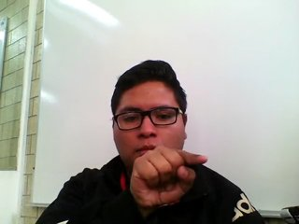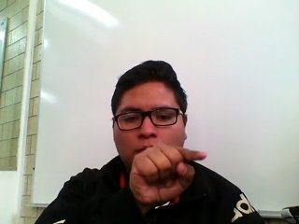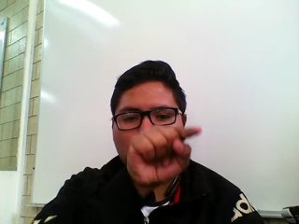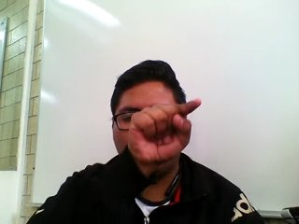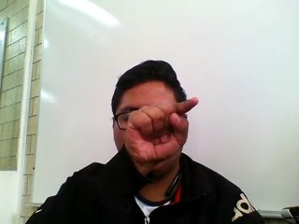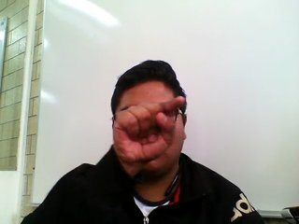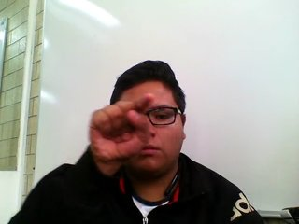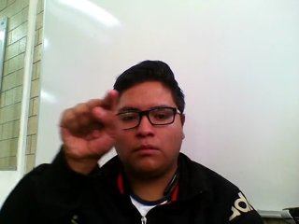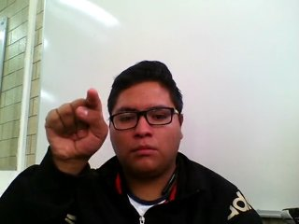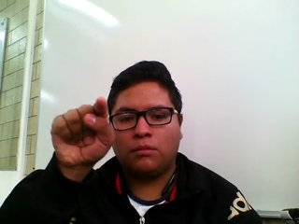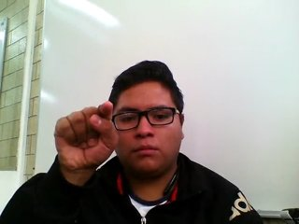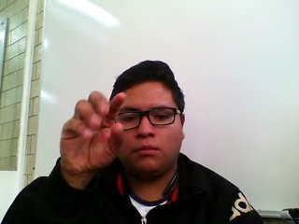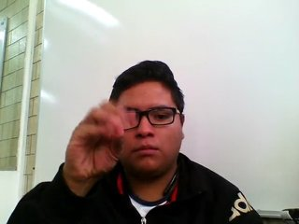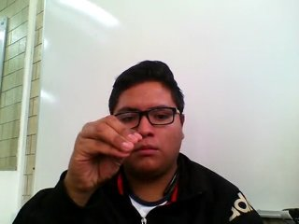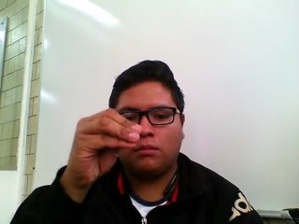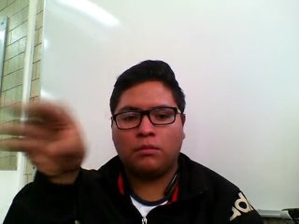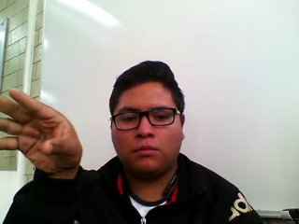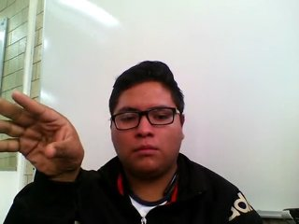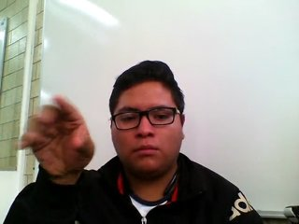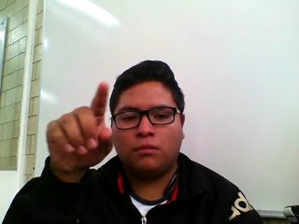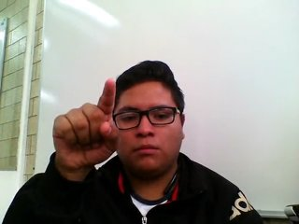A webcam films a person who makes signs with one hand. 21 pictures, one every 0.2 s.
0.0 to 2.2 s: Pointing with one finger.
2.3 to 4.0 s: On the screen the hand sweeps to the left. The name of the sign: Throw right.
